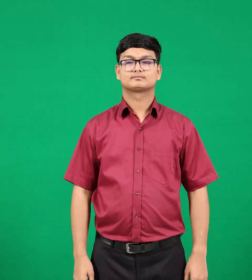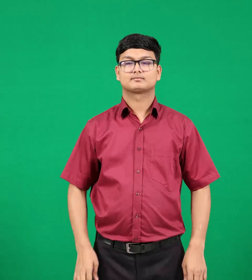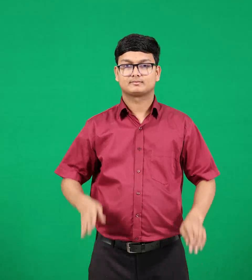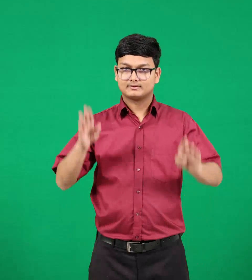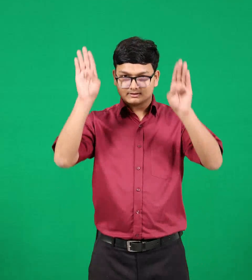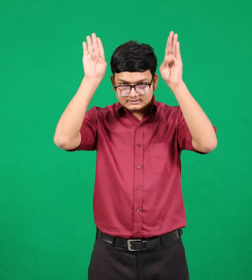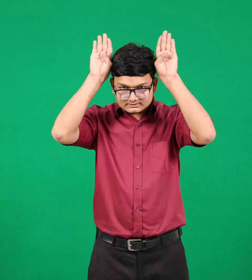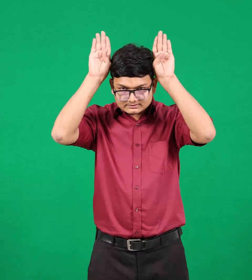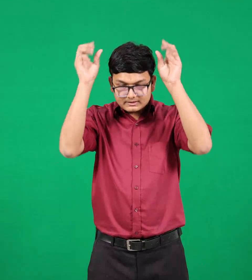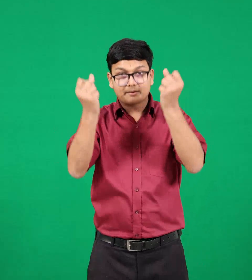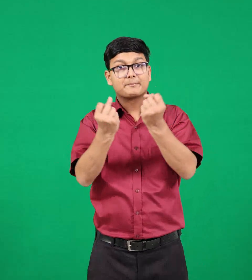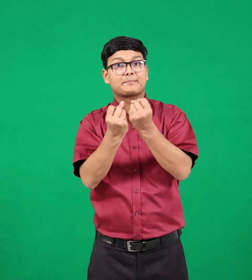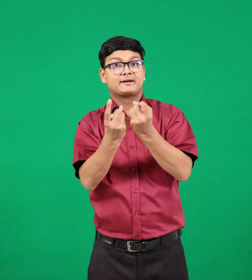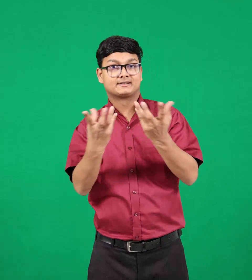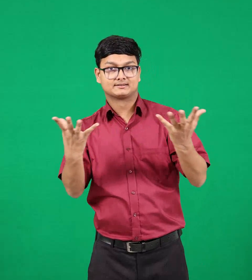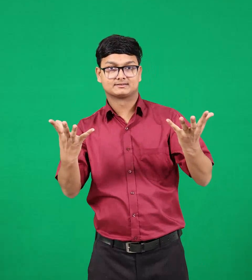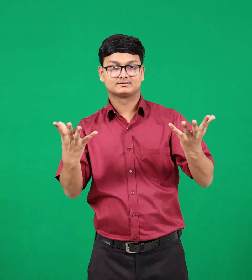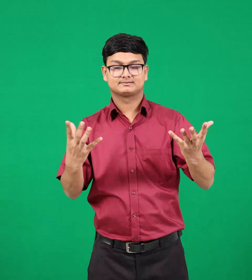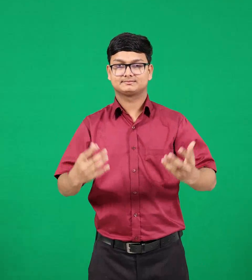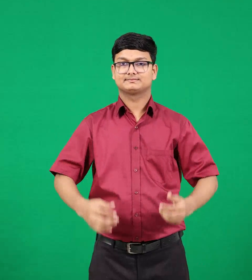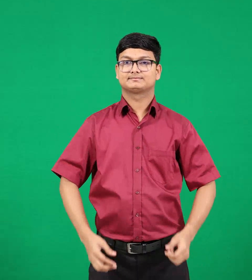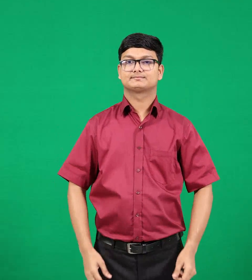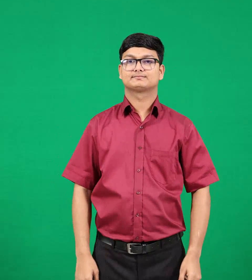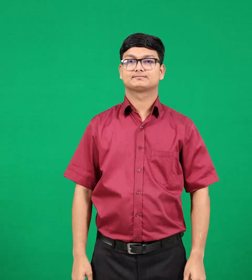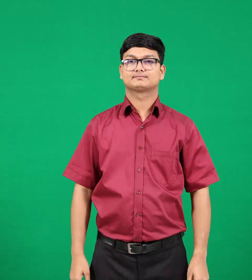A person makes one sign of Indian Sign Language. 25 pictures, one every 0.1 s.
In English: donkeys
